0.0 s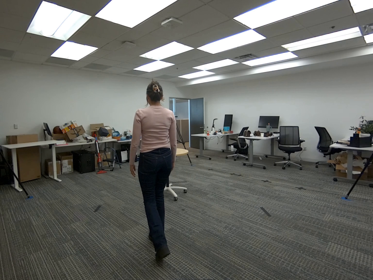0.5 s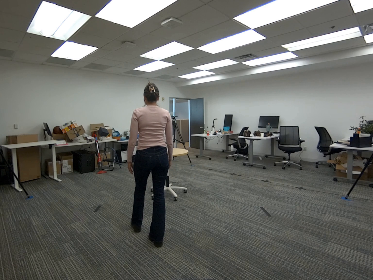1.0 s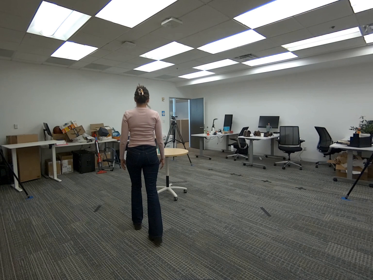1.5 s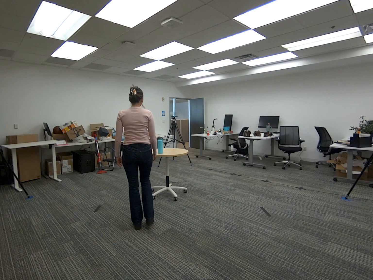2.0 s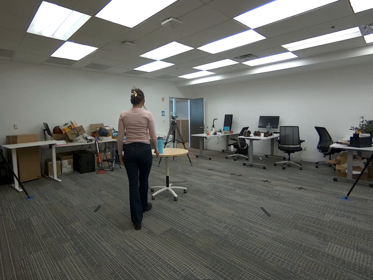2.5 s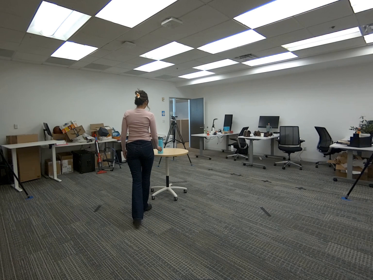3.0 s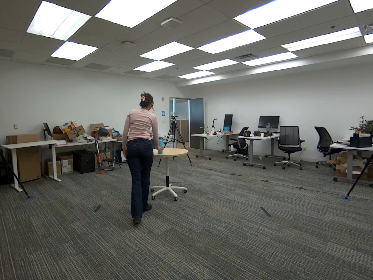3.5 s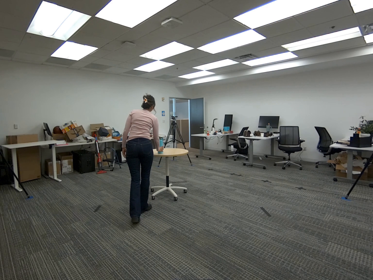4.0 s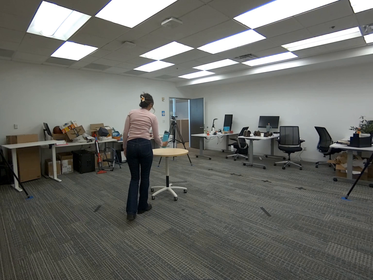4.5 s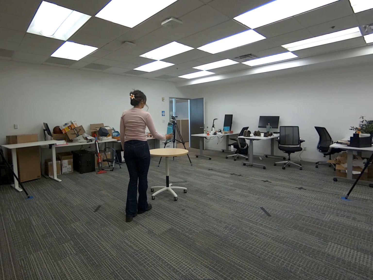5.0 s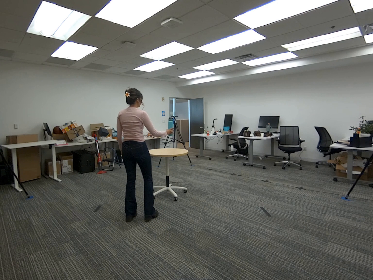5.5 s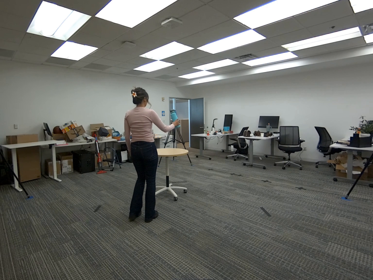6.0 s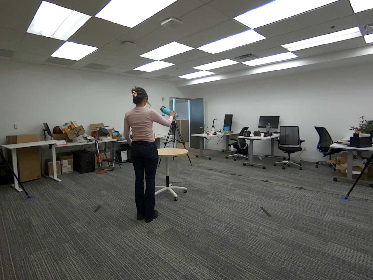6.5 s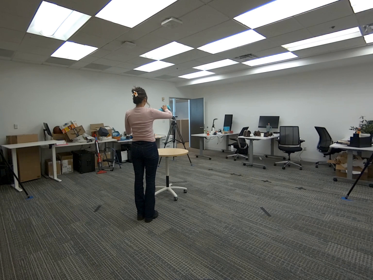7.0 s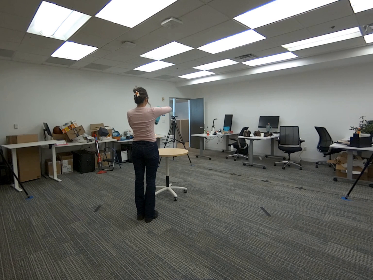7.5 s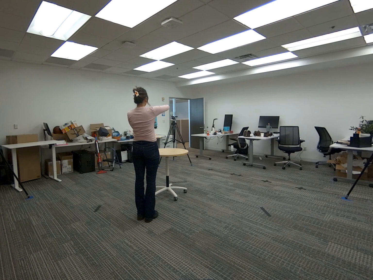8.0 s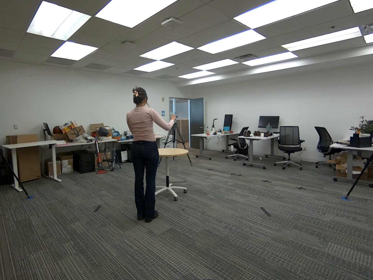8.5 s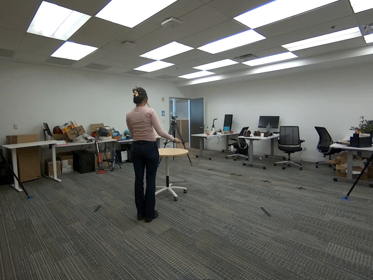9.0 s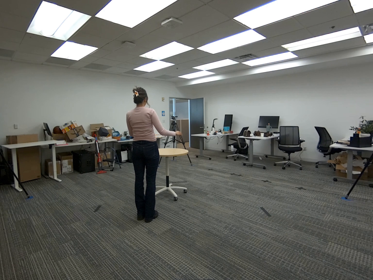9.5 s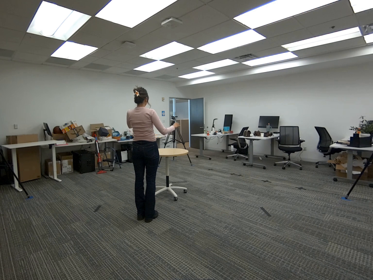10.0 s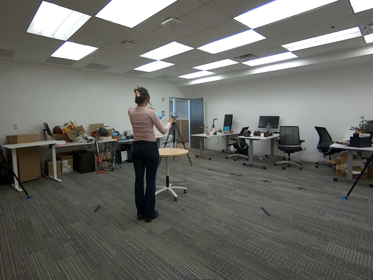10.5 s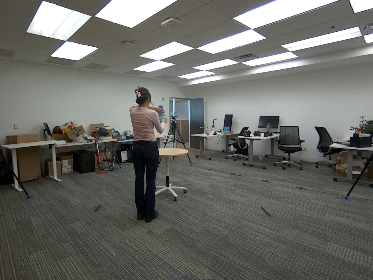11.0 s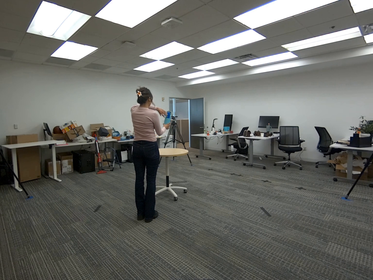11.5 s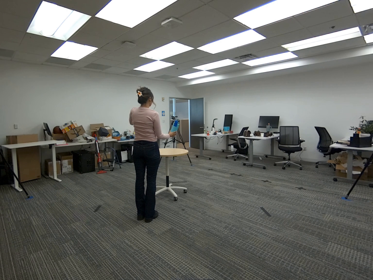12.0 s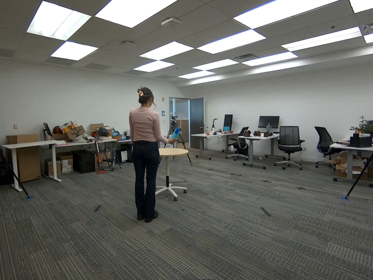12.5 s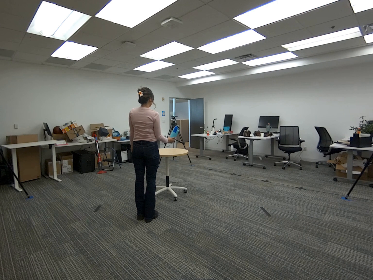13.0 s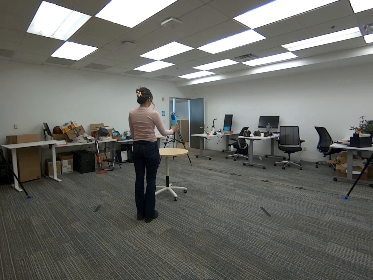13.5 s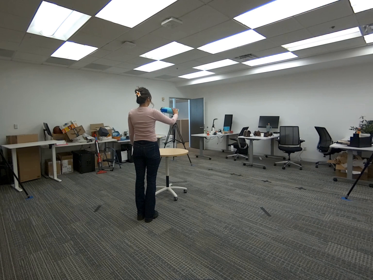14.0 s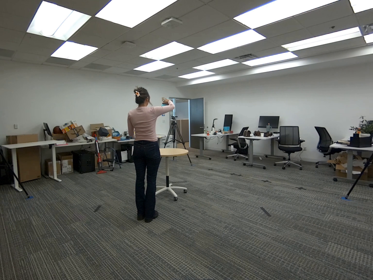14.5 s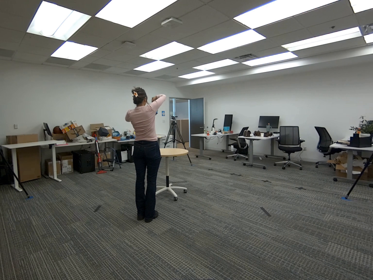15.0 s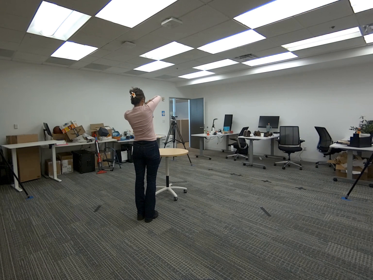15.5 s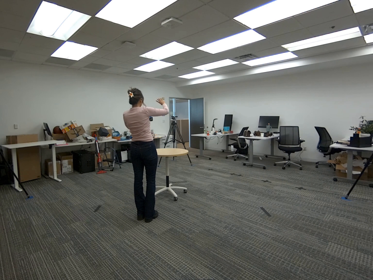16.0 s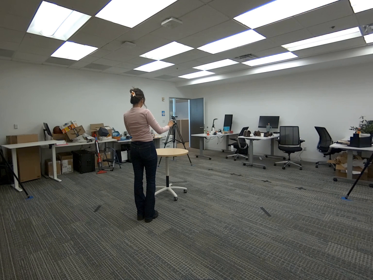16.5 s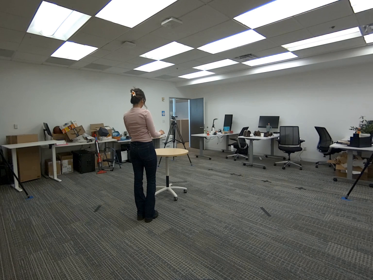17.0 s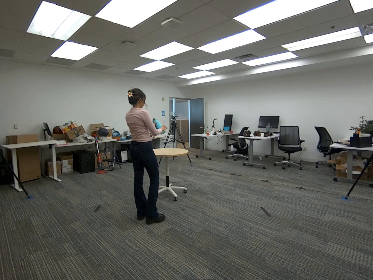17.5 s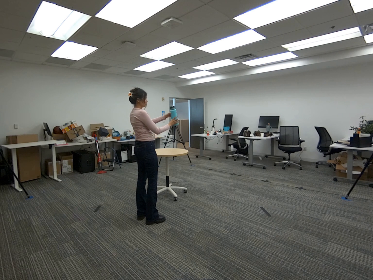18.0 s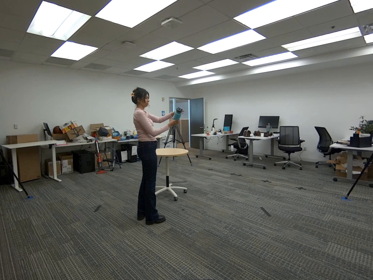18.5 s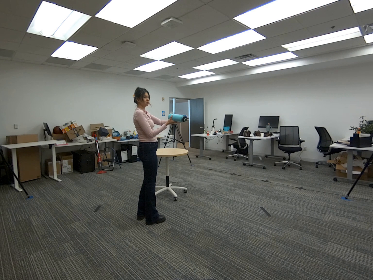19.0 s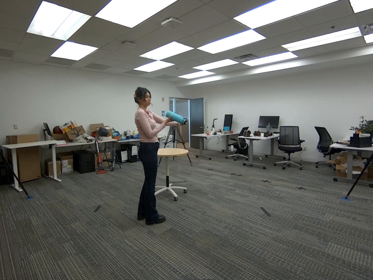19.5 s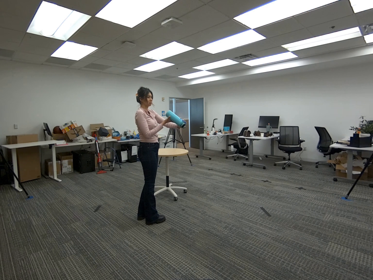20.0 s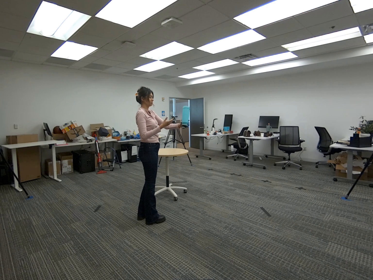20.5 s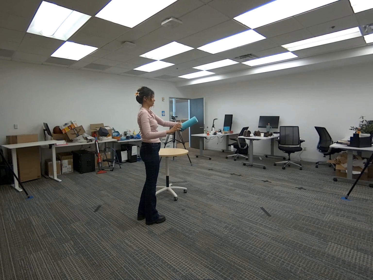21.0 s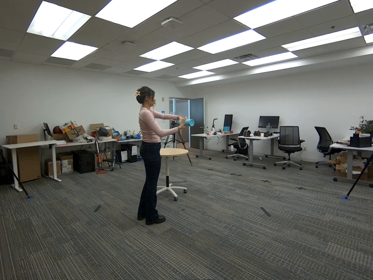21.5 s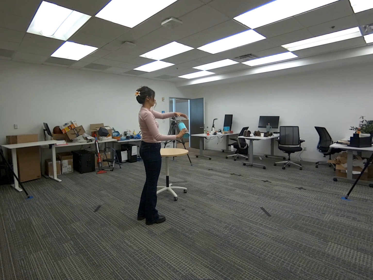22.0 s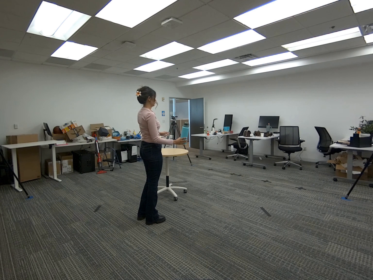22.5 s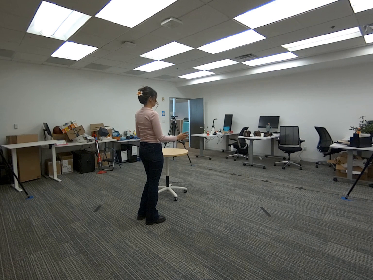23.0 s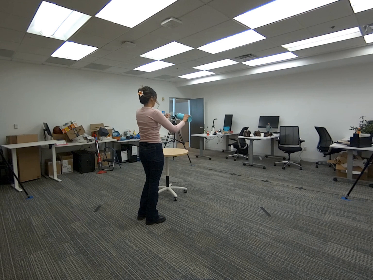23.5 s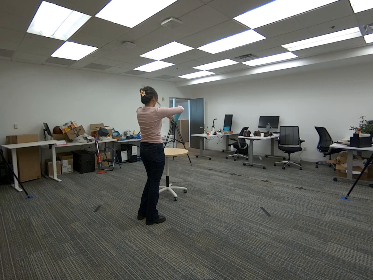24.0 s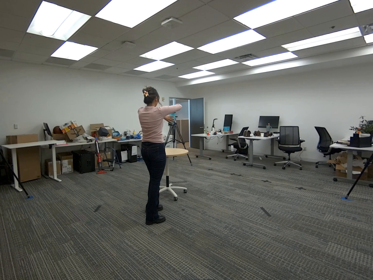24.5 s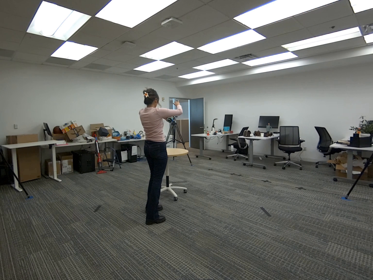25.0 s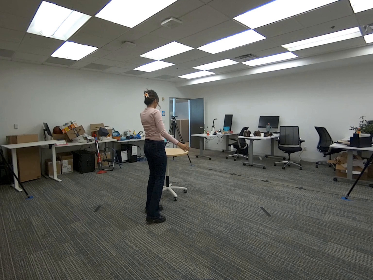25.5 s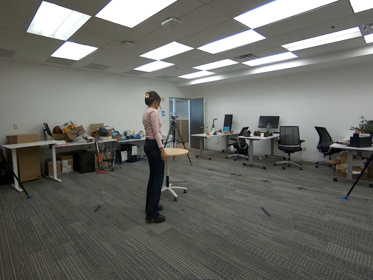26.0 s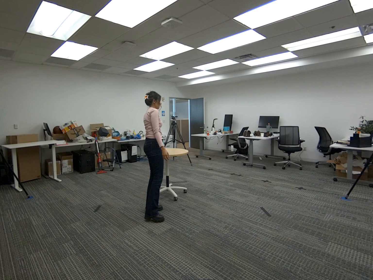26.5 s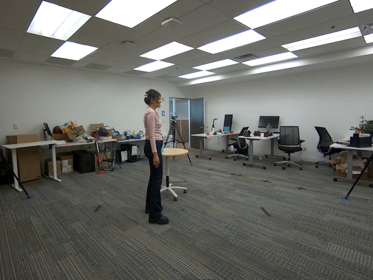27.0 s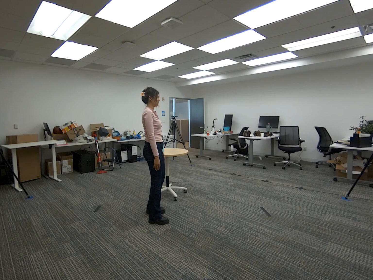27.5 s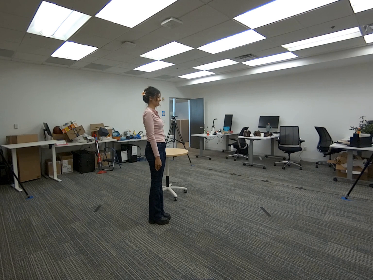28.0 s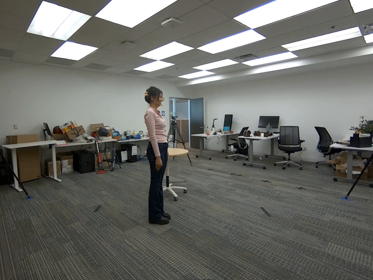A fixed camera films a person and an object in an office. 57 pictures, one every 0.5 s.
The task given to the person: Walk to the cyan water bottle on the round table. Pick up the bottle with your right hand, rotate and hand it over to your left hand. And keep alternating hands while rortating the bottle. Once done, place the bottle back on the round table.
